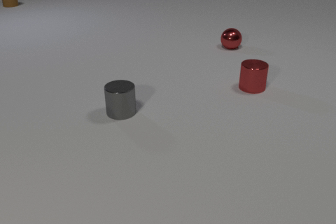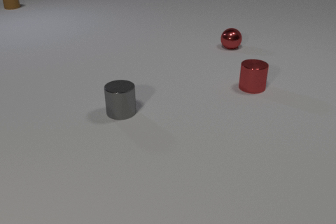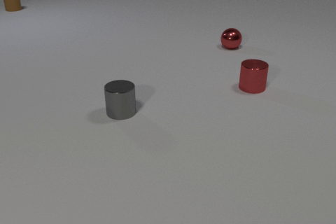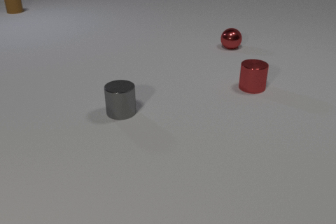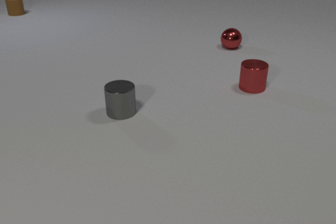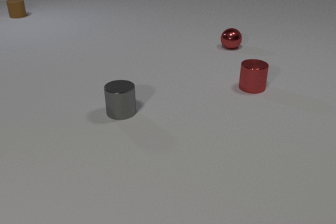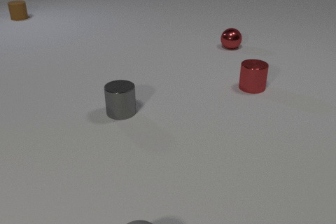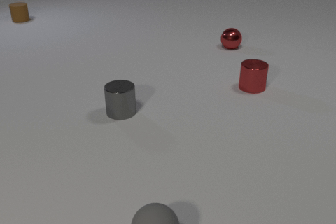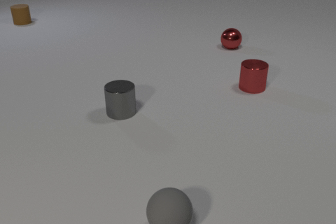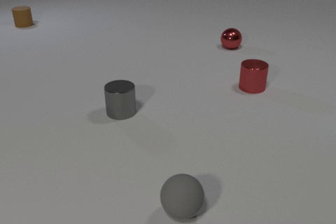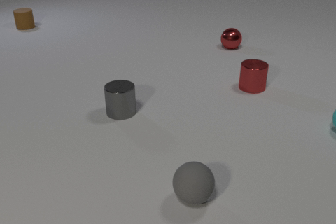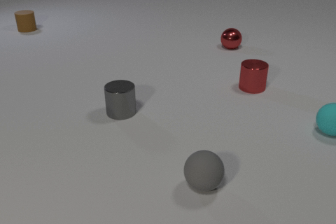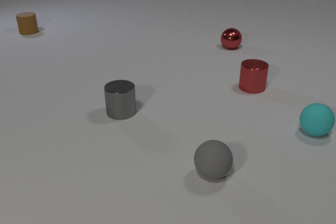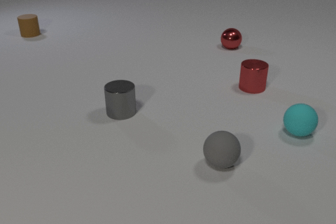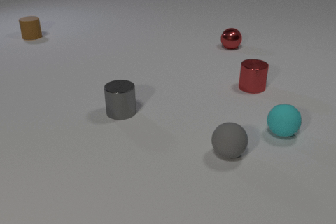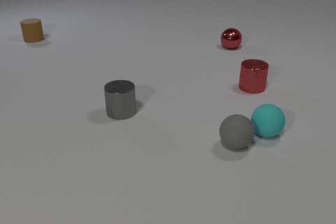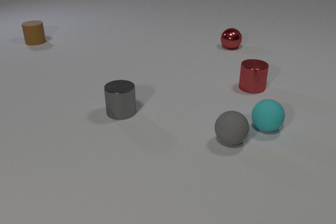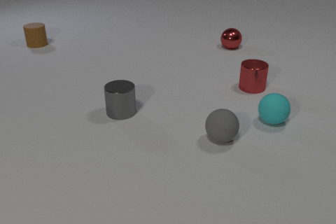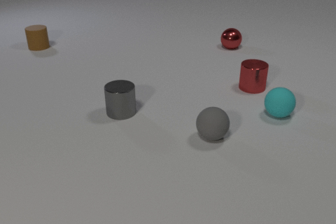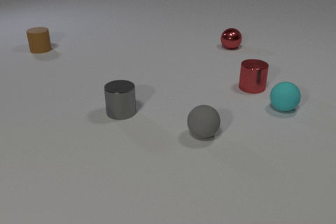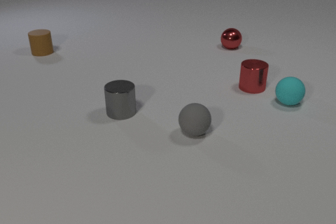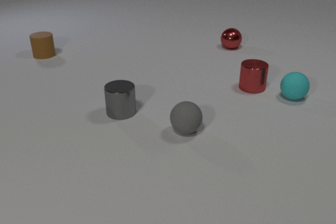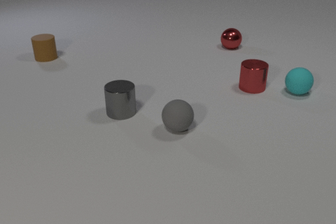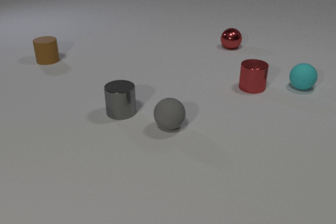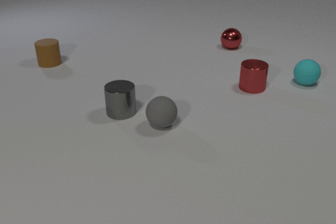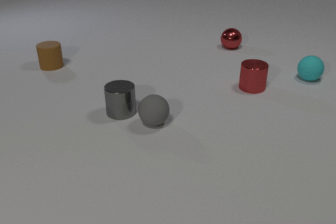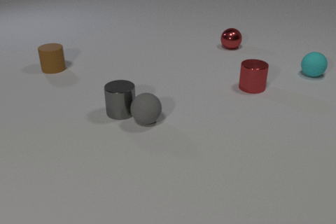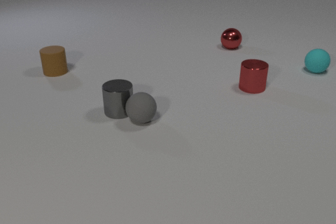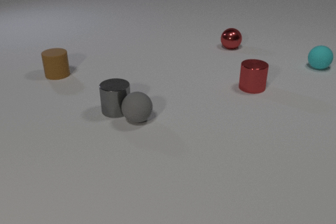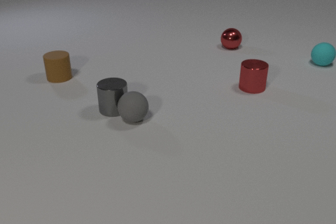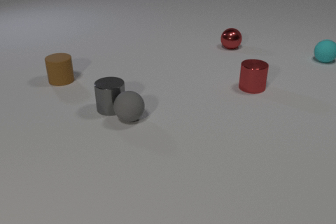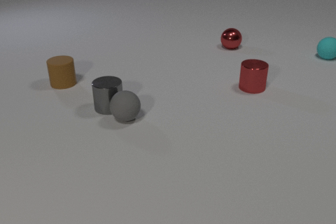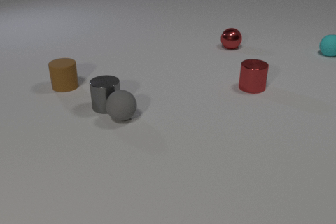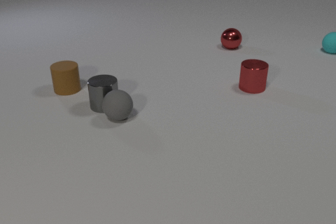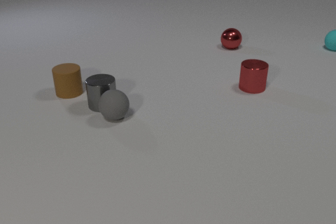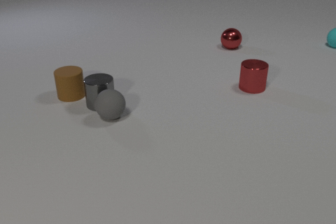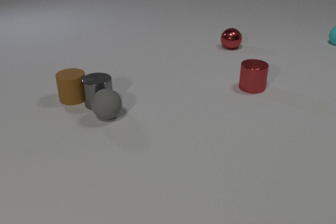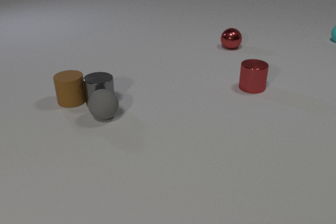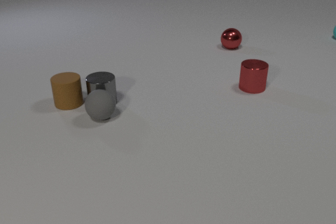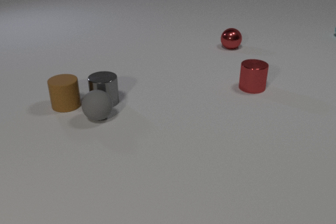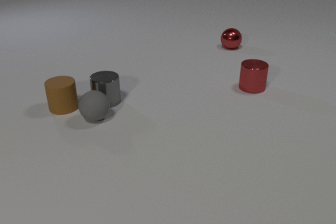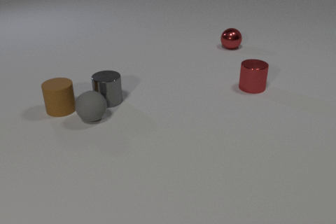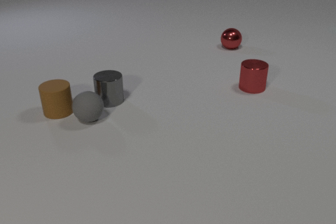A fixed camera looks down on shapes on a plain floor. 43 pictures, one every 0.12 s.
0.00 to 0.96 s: The gray rubber sphere comes in at the bottom edge, rolls away from the camera and to the right. The brown rubber cylinder slides toward the camera.
0.96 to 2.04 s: The gray rubber sphere rolls away from the camera. The cyan rubber sphere comes in at the right edge, rolls to the left. The brown rubber cylinder slides toward the camera. The gray rubber sphere and the cyan rubber sphere collide.
2.04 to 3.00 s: The gray rubber sphere rolls to the left. The cyan rubber sphere rolls away from the camera. The brown rubber cylinder slides toward the camera.
3.00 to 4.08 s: The gray rubber sphere rolls to the left. The cyan rubber sphere rolls away from the camera. The gray metal cylinder slides to the left and away from the camera. The brown rubber cylinder slides toward the camera. The gray rubber sphere and the gray metal cylinder collide.
4.08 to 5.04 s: The gray rubber sphere rolls to the left. The cyan rubber sphere rolls away from the camera, leaves at the right edge. The gray metal cylinder slides away from the camera and to the right. The brown rubber cylinder slides toward the camera. The gray metal cylinder and the brown rubber cylinder collide.
Are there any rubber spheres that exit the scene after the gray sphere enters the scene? yes.
What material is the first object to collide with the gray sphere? rubber.
How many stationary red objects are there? 2.
